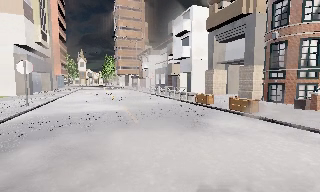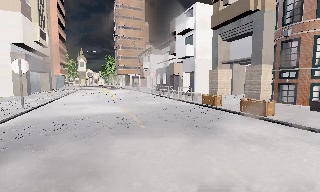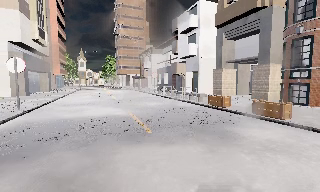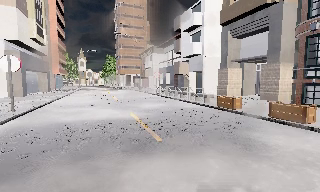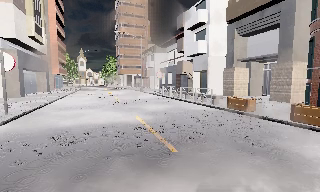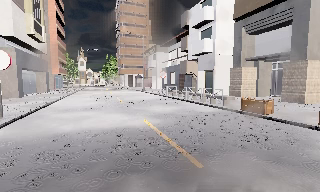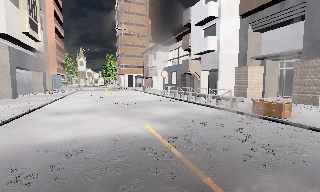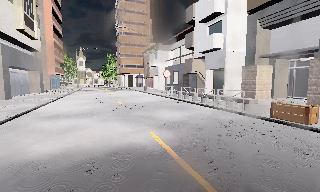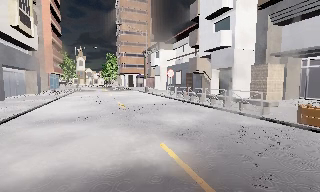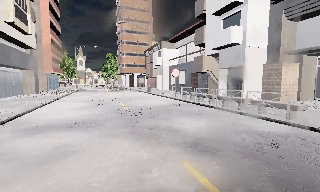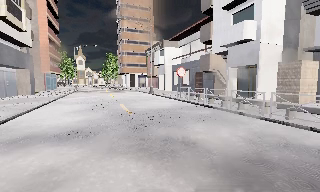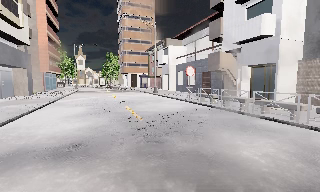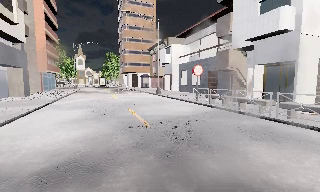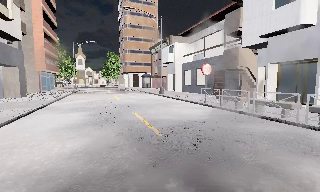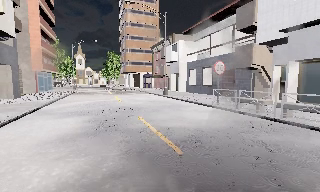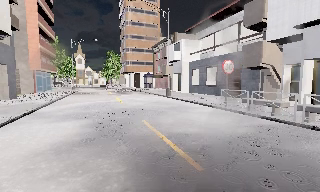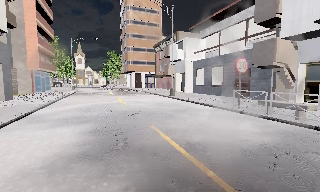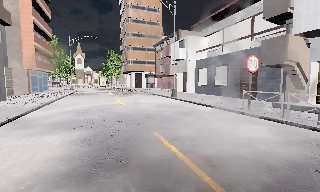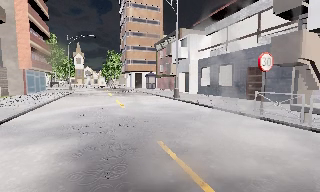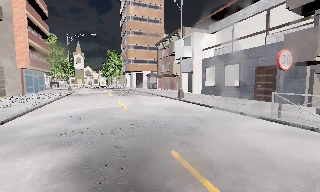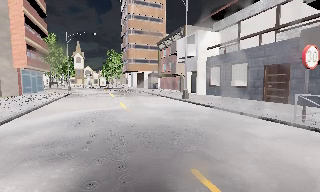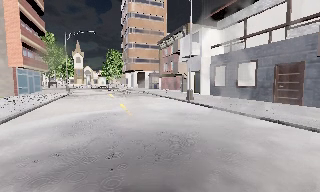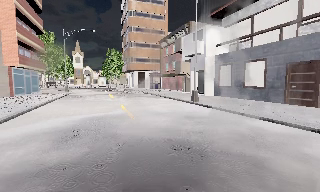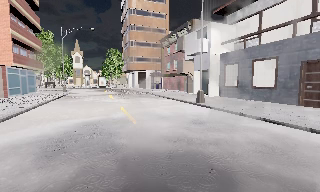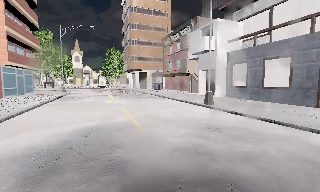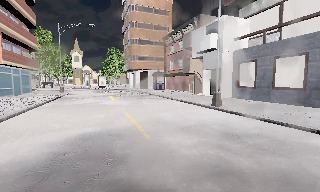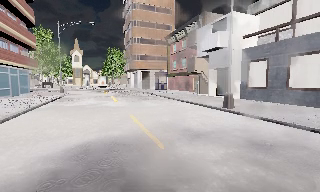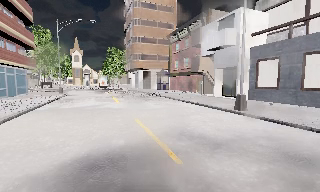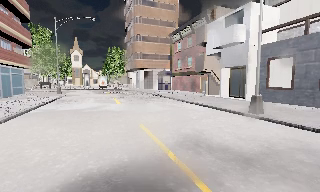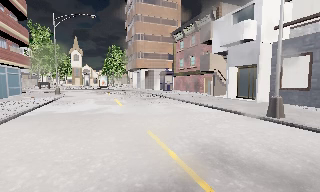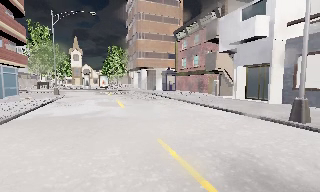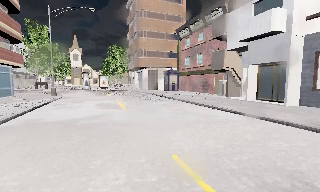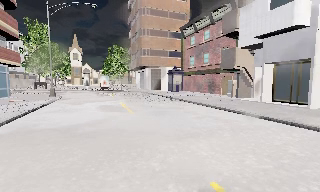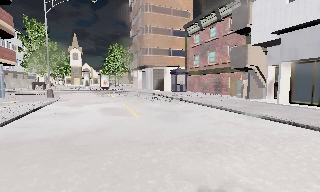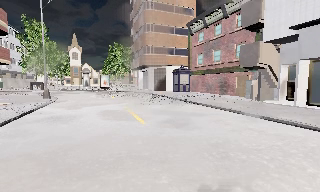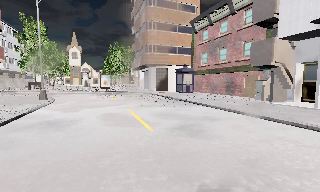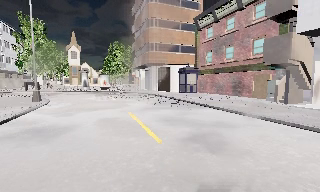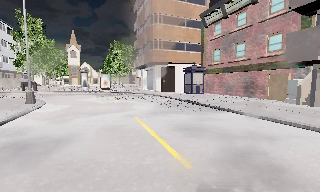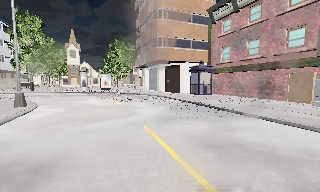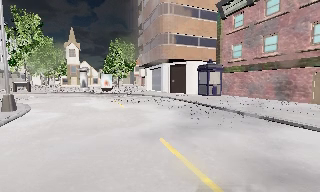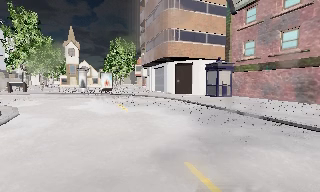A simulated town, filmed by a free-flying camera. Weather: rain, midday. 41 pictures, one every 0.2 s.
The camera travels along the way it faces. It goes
forward.
0.0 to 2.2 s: The camera travels forward and to its left, about 8 m, so what stands in front looms larger. It gains speed.
2.2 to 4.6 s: The camera travels forward, about 9 m, so what stands in front looms larger.
4.6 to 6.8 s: The camera travels forward and to its left, about 8 m, so what stands in front looms larger.
6.8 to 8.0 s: The camera travels forward, about 6 m, so what stands in front looms larger.
The film runs backward here.
